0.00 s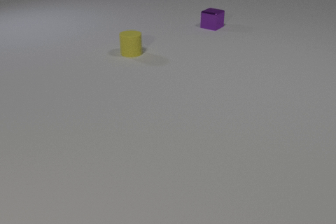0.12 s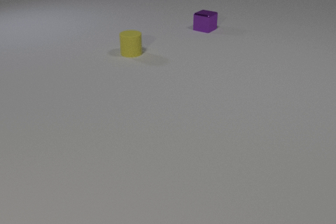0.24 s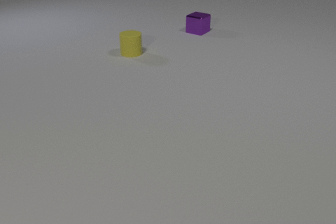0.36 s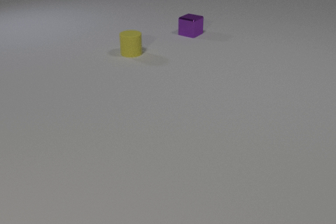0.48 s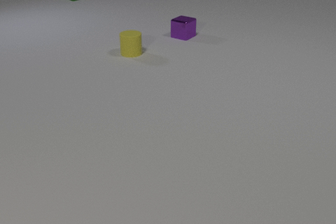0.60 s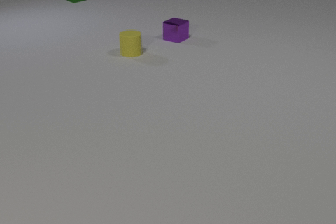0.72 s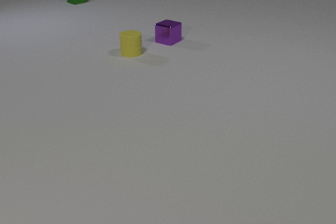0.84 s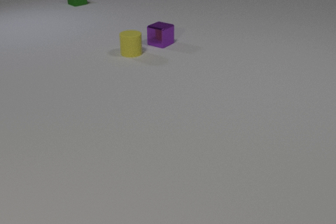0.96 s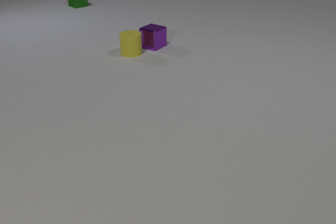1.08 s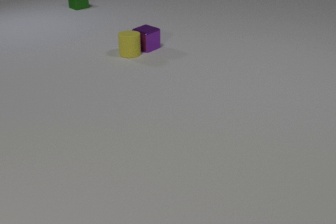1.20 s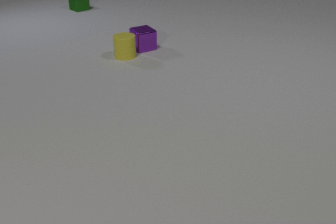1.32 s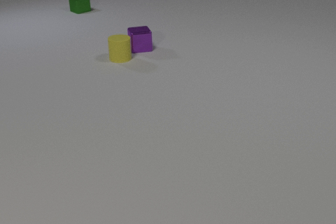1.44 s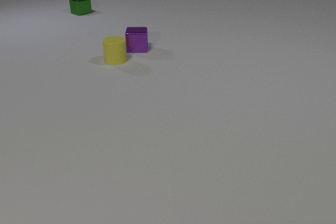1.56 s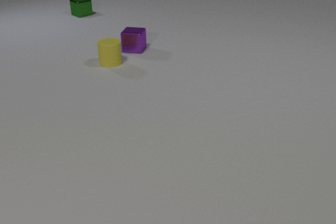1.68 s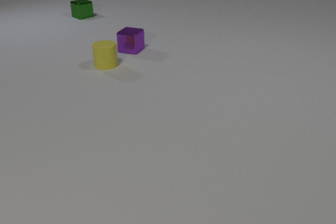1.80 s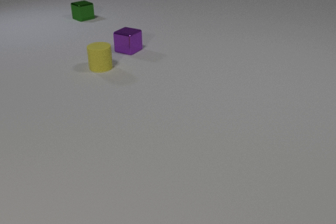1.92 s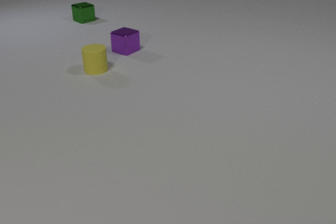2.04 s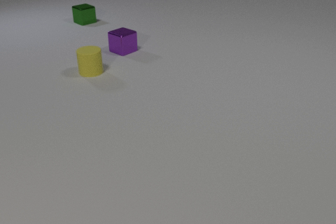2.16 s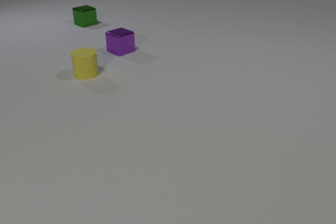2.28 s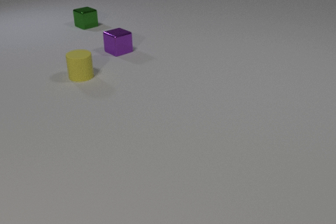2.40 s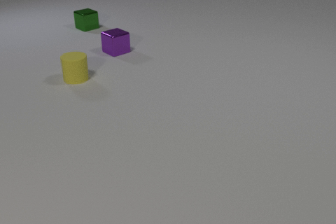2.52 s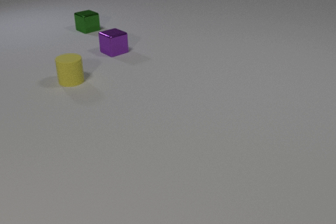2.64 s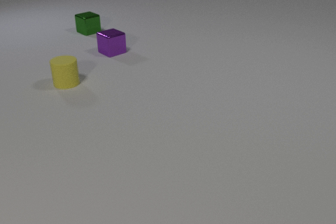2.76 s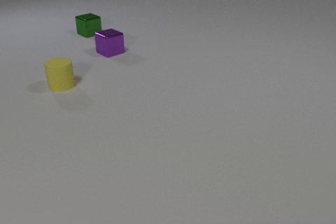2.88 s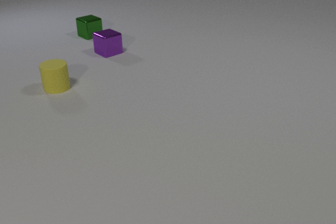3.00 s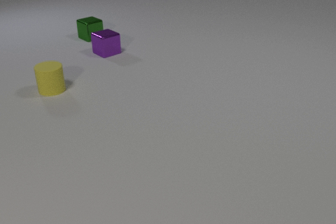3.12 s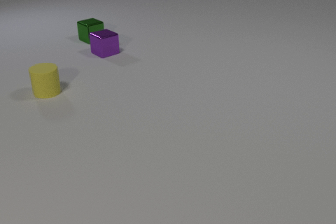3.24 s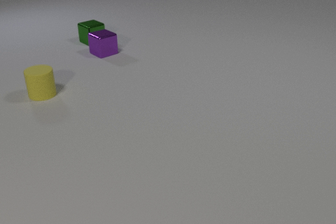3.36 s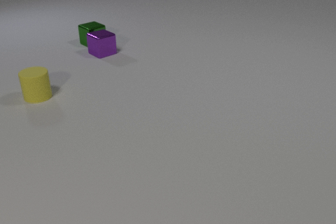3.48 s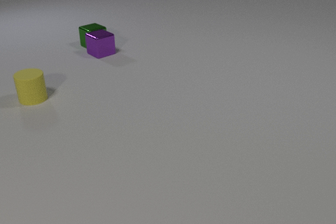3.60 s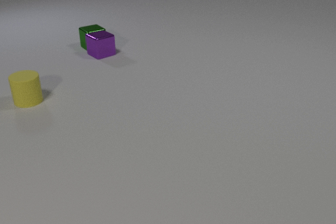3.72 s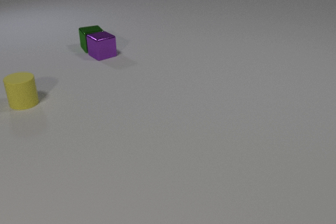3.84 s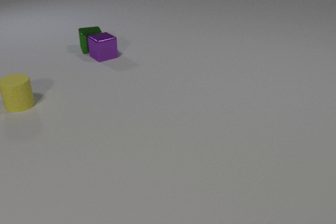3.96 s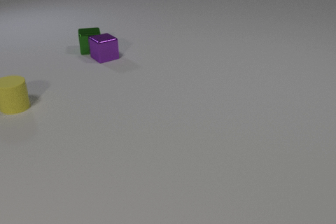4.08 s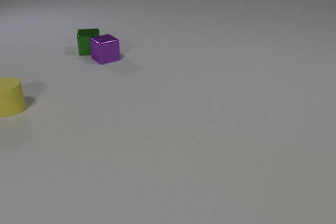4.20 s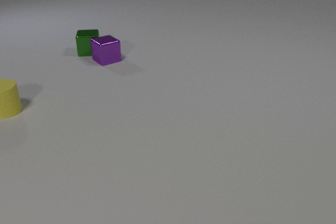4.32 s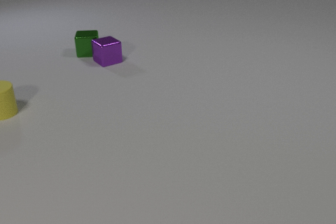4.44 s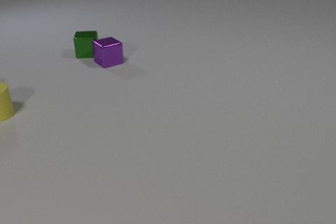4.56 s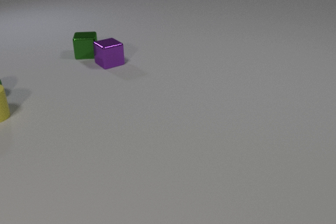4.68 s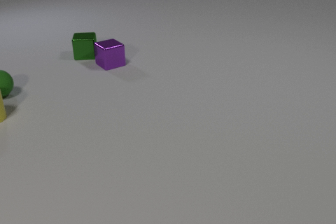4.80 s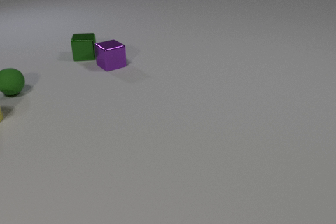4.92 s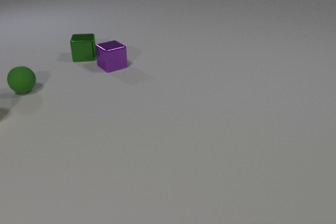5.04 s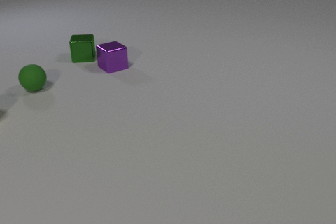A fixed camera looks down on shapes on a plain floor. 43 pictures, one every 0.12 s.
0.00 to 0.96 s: The purple metal cube slides toward the camera and to the left. The green metal cube comes in at the top edge, slides toward the camera.
0.96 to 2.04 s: The purple metal cube slides to the left, spins so that its near face slides to the left, clockwise seen from above. The yellow rubber cylinder slides toward the camera and to the left. The green metal cube slides toward the camera. The purple metal cube and the yellow rubber cylinder collide.
2.04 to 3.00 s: The purple metal cube slides to the left. The yellow rubber cylinder slides to the left and toward the camera. The green metal cube slides toward the camera.
3.00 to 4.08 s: The purple metal cube slides toward the camera. The yellow rubber cylinder slides to the left and toward the camera. The green metal cube slides toward the camera, spins clockwise seen from above by about 30 degrees, its near face sliding to the left. The purple metal cube and the green metal cube collide.
4.08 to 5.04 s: The purple metal cube slides toward the camera. The yellow rubber cylinder slides to the left and toward the camera, leaves at the left edge. The green metal cube slides toward the camera. The green rubber sphere comes in at the left edge, rolls to the right.
How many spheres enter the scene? 1.
How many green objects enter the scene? 2.
What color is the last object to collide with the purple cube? green.
